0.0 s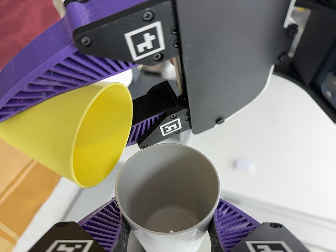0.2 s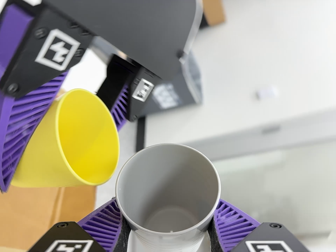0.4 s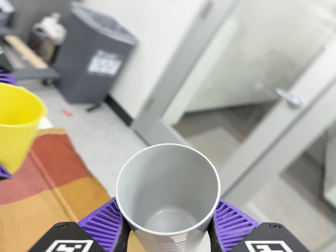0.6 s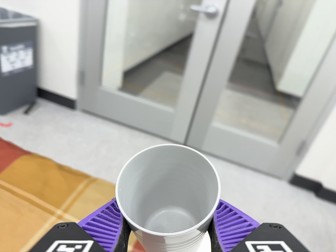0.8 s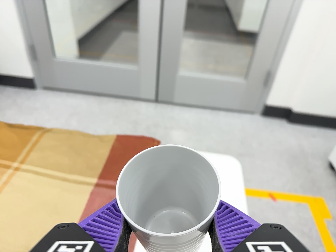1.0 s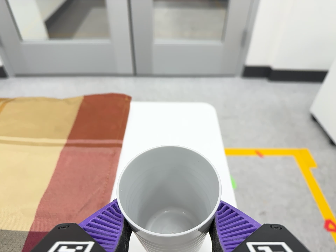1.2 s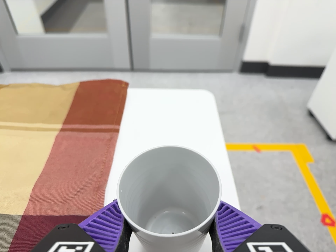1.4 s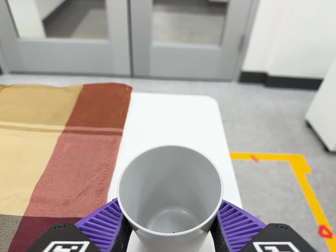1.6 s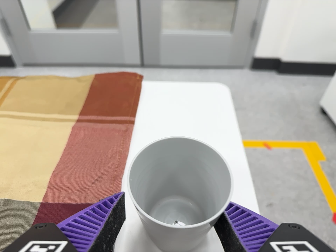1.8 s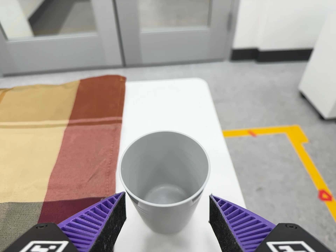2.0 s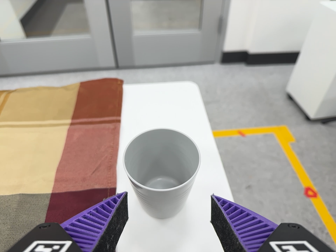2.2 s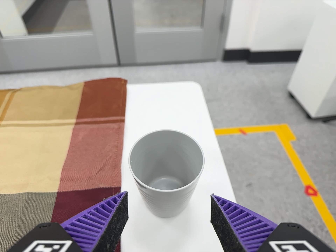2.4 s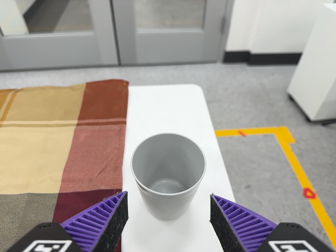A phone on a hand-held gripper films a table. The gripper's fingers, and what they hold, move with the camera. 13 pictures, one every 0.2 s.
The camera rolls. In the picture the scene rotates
counterclockwise.
The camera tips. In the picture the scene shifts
upward.
0.0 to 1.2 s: The scene slides to the left, as the camera pans about 15 degrees to its right. It travels to its right and toward the bottom of its view, about 38 cm, so close, fixed things drift to the left. Its aim tips toward the bottom of its view by about 40 degrees, and the scene shifts upward. It rolls about its line of sight by about 120 degrees, and the scene rotates counterclockwise.
1.2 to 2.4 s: The camera travels backward, about 7 cm, so what stands in front gets smaller.
The film runs forward here.
